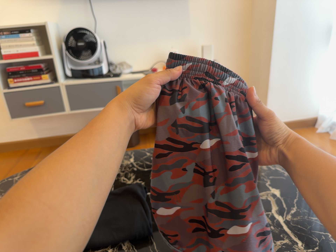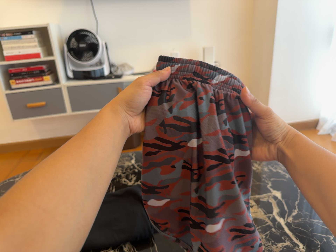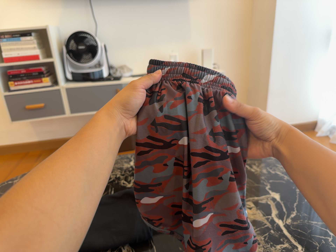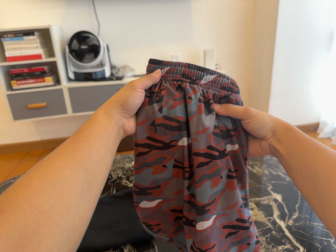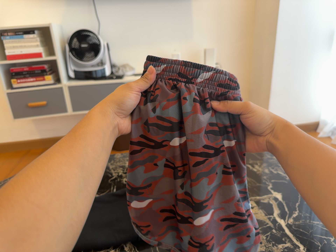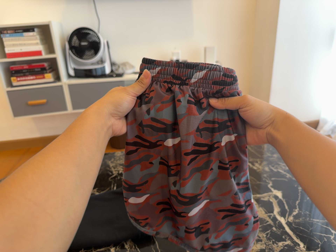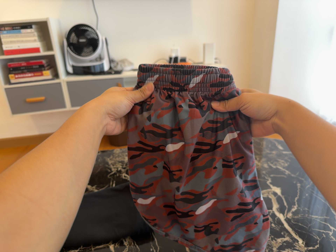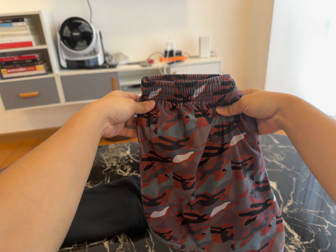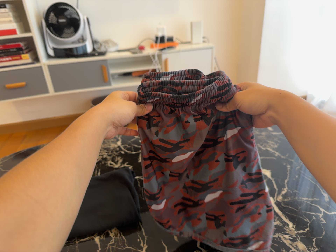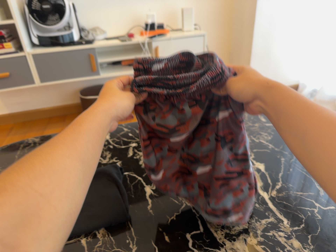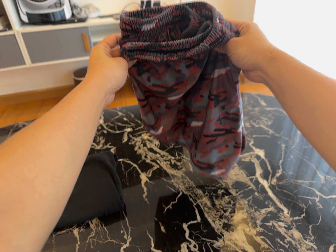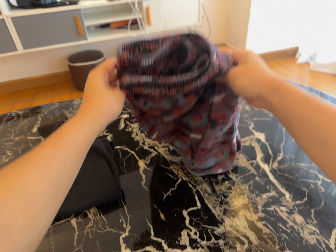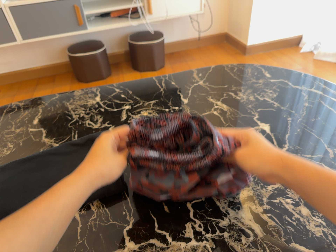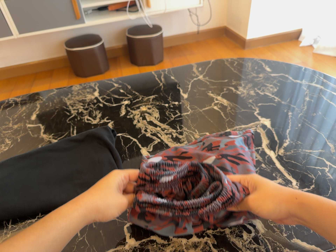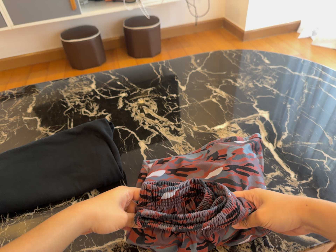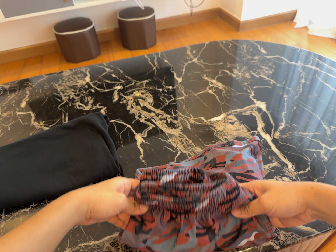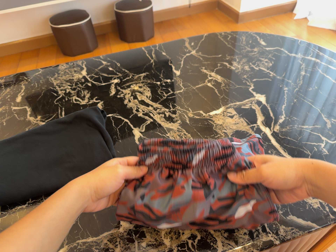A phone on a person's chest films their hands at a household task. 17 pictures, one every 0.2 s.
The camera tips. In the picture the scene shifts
upward.
The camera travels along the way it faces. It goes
forward.
0.0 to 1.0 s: The camera keeps its place and its aim.
1.0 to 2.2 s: The camera travels forward, about 14 cm, so what stands in front looms larger. Its aim tips toward the bottom of its view by about 15 degrees, and the scene shifts upward.
2.2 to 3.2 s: The camera's aim tips toward the bottom of its view by about 10 degrees, and the scene shifts upward.
The film runs forward here.
